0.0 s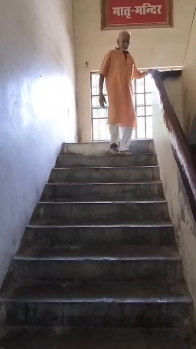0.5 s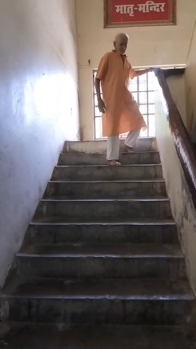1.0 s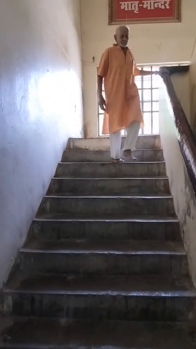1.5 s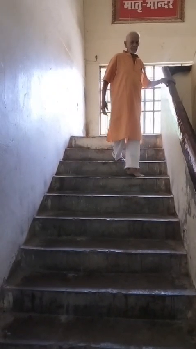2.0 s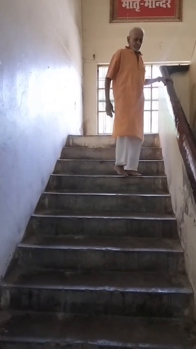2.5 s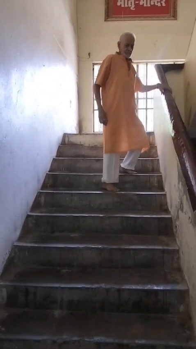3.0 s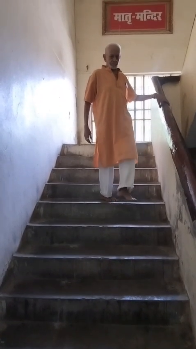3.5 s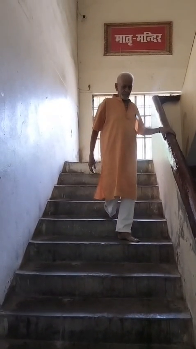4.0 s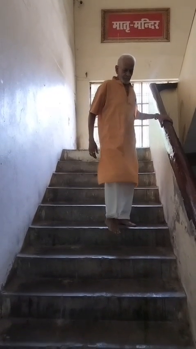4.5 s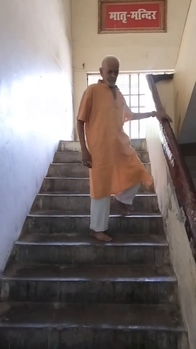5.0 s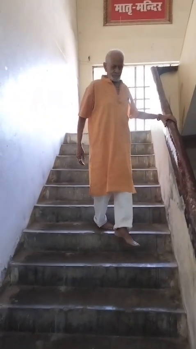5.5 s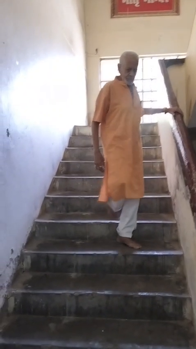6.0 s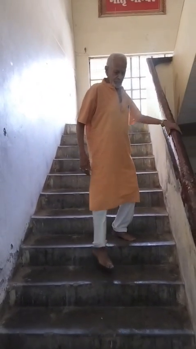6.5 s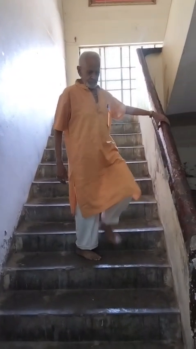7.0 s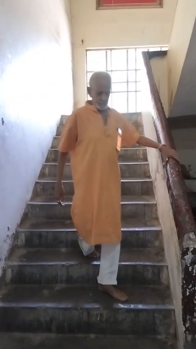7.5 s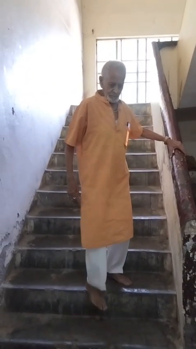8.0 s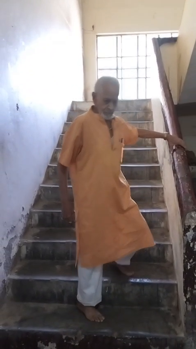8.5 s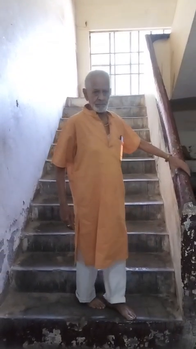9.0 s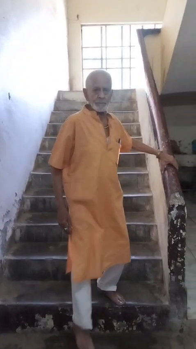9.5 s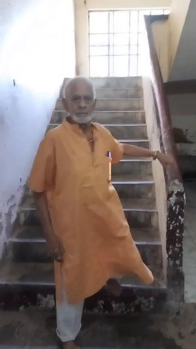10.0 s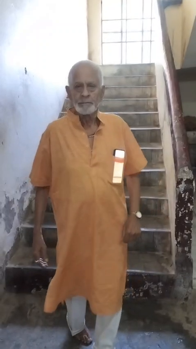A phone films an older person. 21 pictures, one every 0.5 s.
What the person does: Going down stairs.
